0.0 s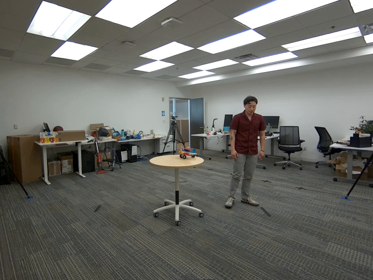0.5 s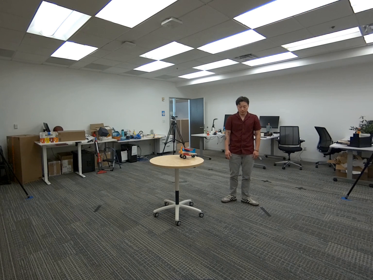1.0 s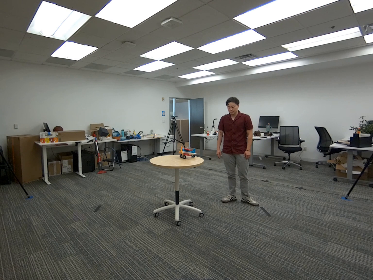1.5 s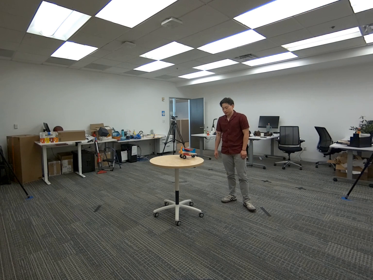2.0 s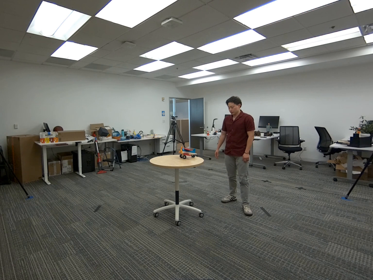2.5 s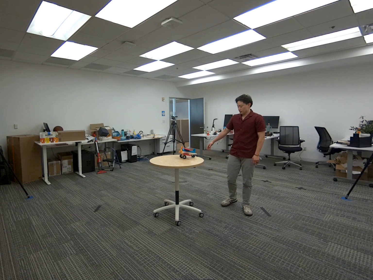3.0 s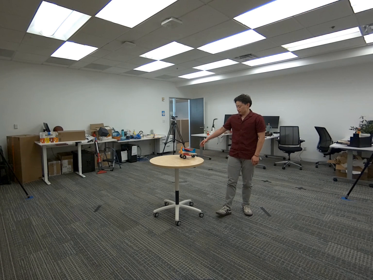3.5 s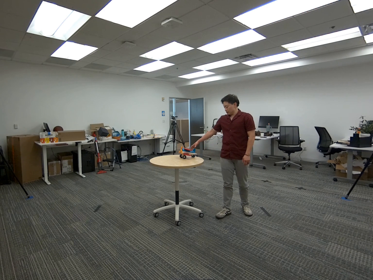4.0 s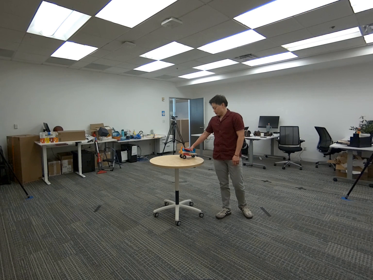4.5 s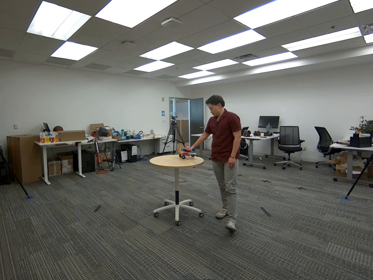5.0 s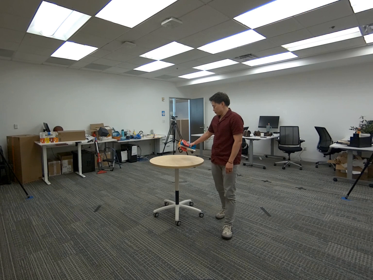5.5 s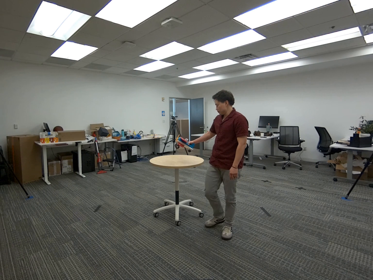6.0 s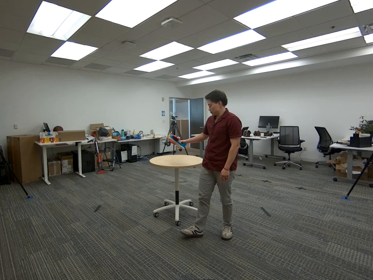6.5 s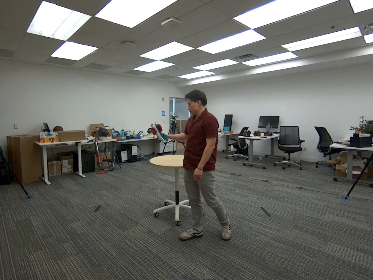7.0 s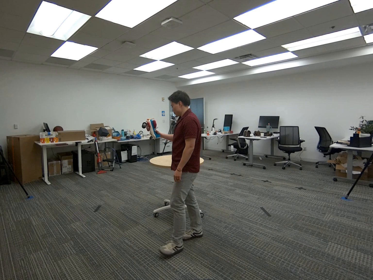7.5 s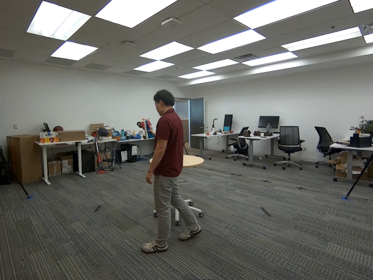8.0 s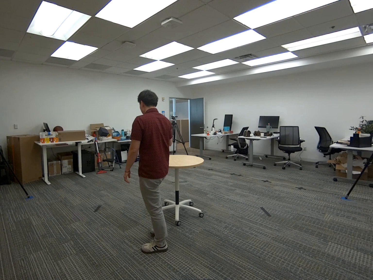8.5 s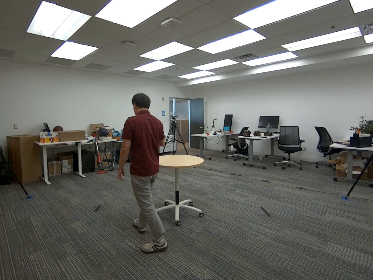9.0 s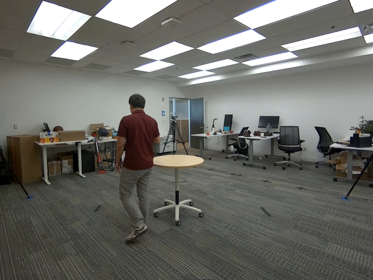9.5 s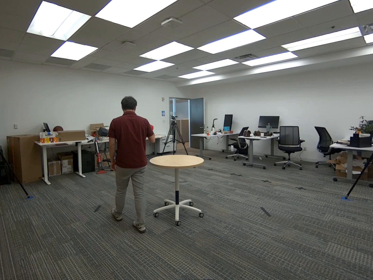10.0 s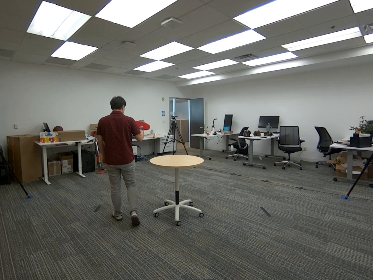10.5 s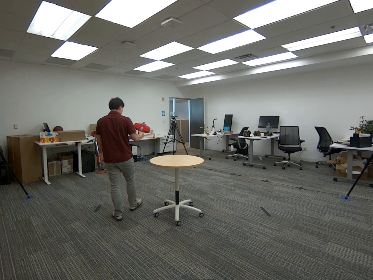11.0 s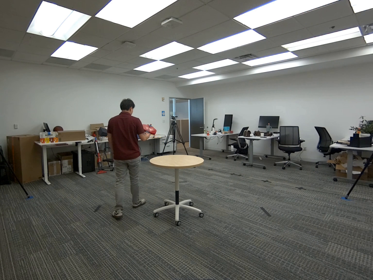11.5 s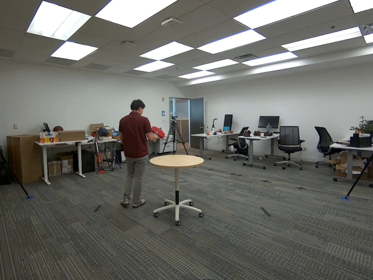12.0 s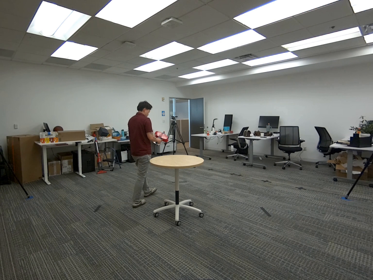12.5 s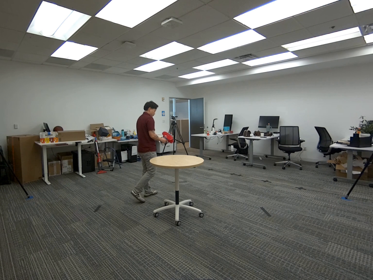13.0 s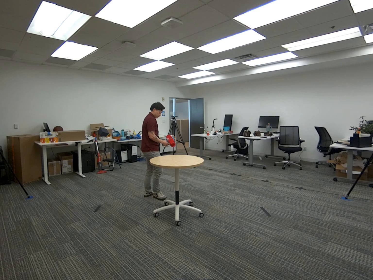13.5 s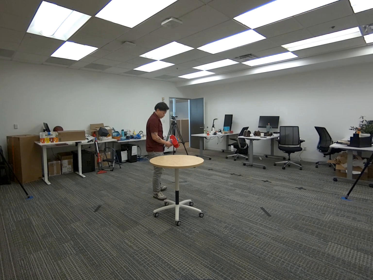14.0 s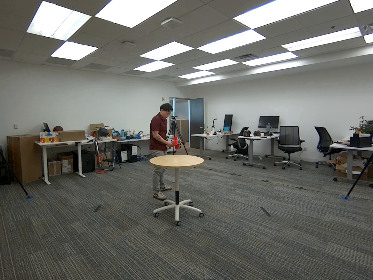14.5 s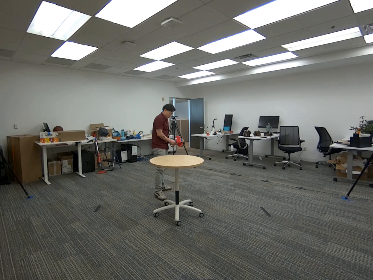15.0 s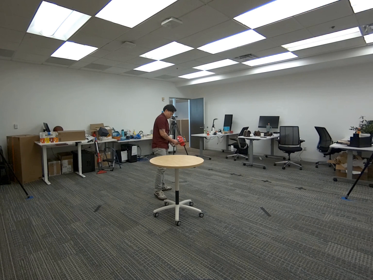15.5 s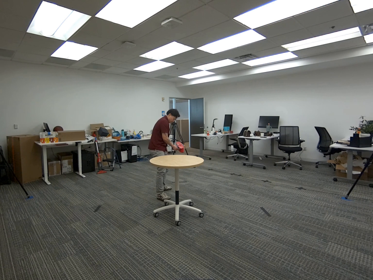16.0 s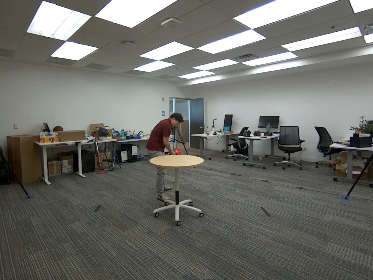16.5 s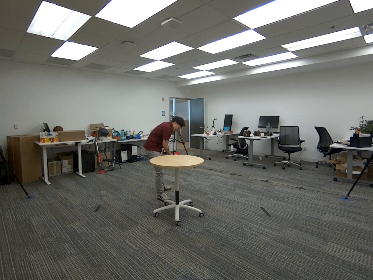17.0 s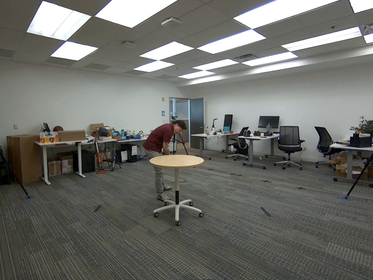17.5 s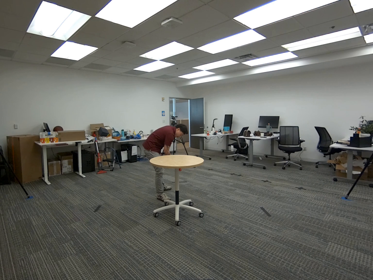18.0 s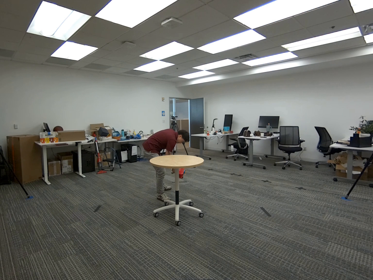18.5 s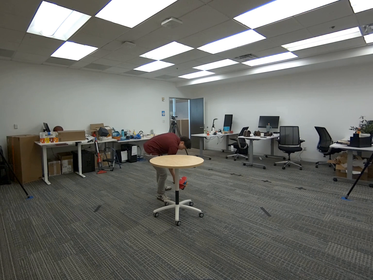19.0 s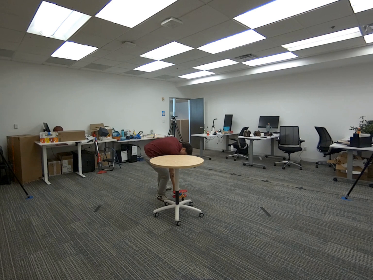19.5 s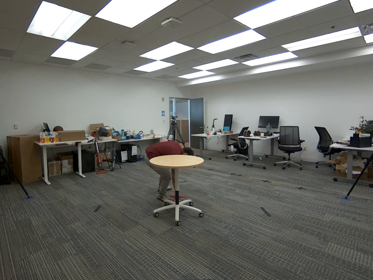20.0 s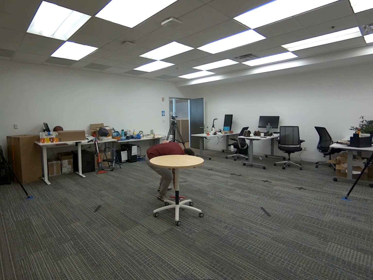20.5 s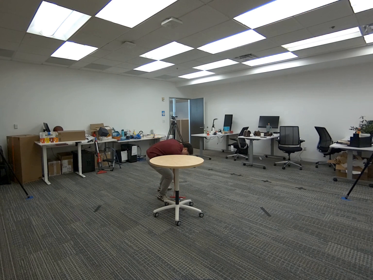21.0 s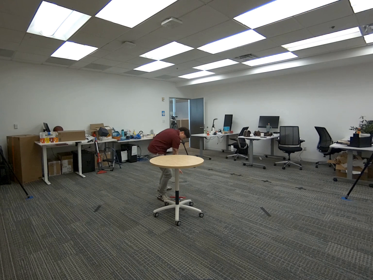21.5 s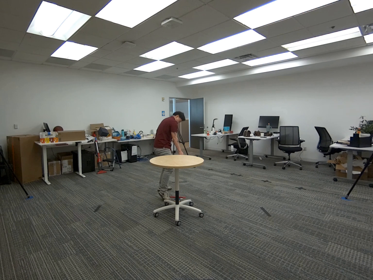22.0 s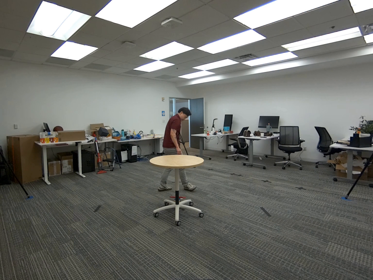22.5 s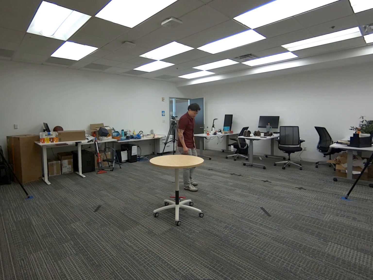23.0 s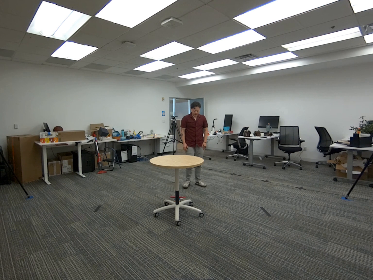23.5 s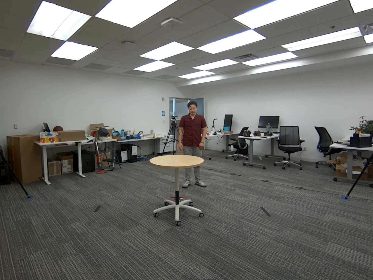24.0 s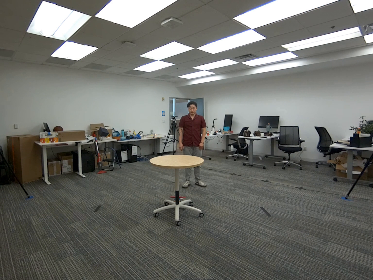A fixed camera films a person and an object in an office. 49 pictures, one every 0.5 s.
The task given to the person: Walk to the toy airplane on the round table, pick up the plane with your right hand and place it on the ground.
